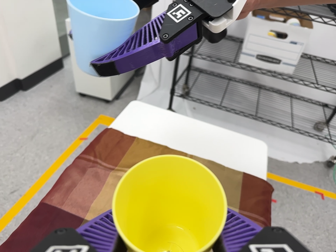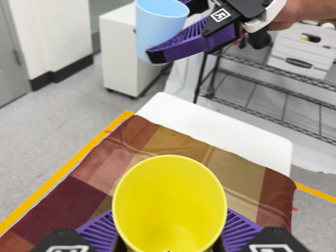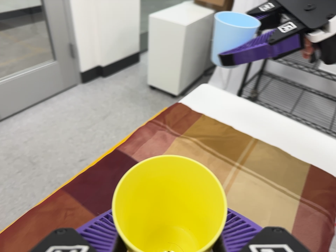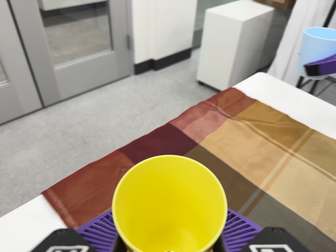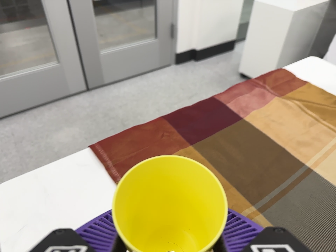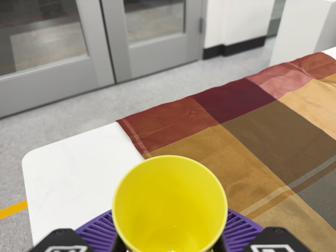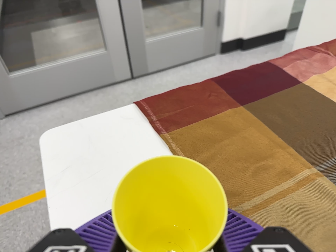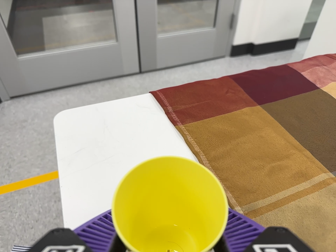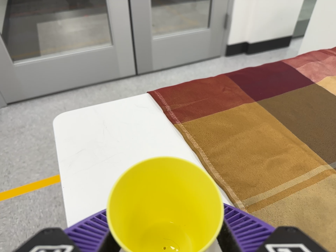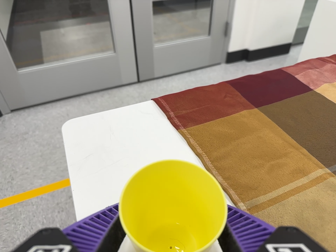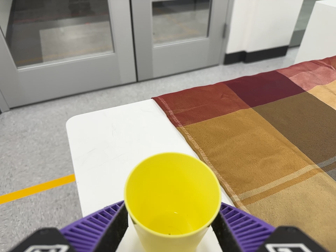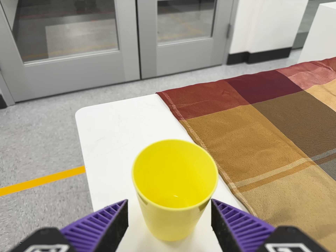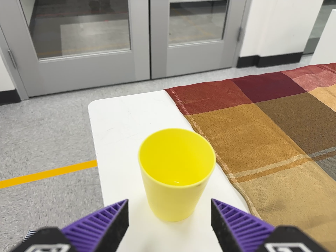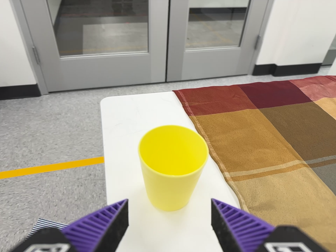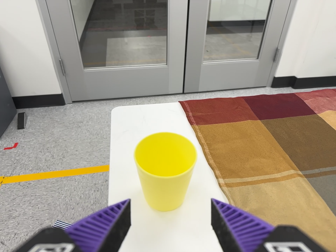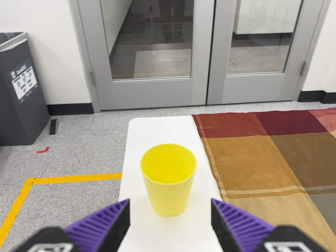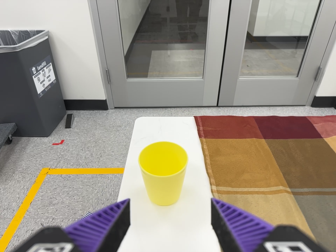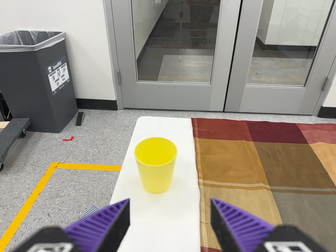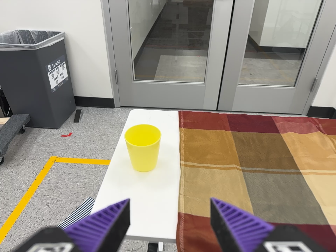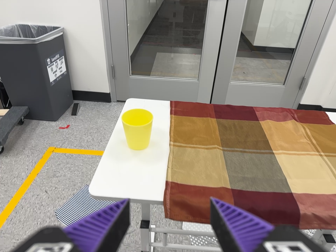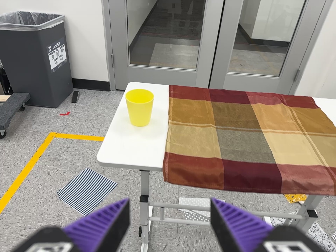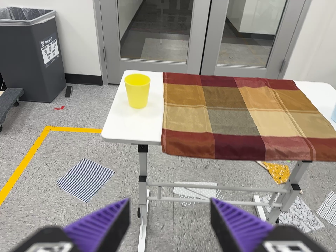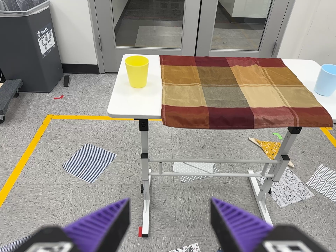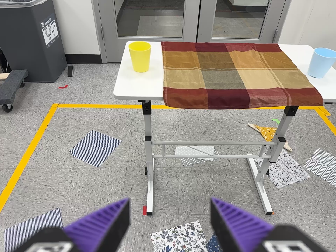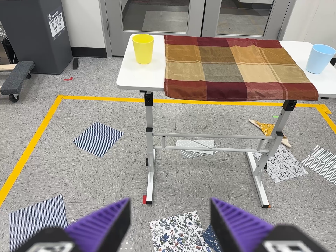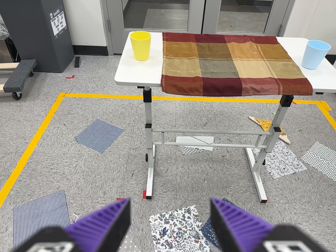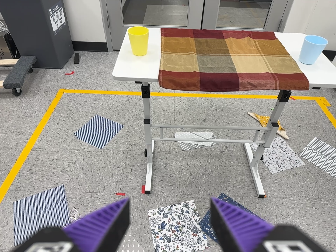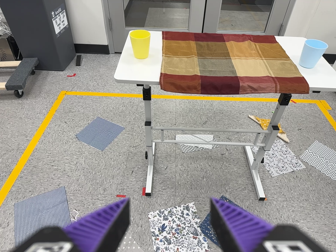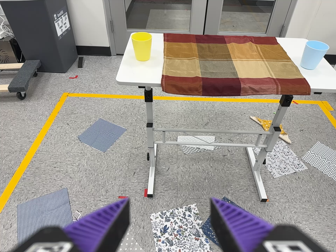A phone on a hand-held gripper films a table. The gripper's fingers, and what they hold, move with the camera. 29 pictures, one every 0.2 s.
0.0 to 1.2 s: The camera swings to its left by about 40 degrees, and the scene slides to the right. It travels toward the bottom of its view, about 26 cm, so close, fixed things drift upward. It rolls about its line of sight by about 25 degrees, and the scene rotates clockwise.
1.2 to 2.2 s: The camera travels backward, about 7 cm, so what stands in front gets smaller.
2.2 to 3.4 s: The camera pans to its left by about 20 degrees. It travels backward and to its right, about 24 cm, so what stands in front gets smaller. It rolls about its line of sight by about 15 degrees, and the scene rotates clockwise.
3.4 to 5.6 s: The camera travels backward and toward the bottom of its view, about 60 cm, so what stands in front gets smaller. Its aim tips toward the bottom of its view by about 10 degrees, and the scene shifts upward.
The film runs backward here.
